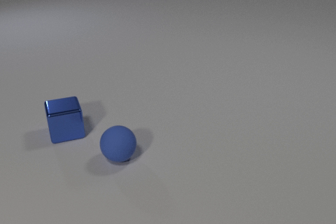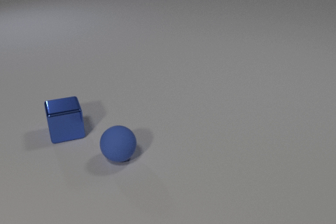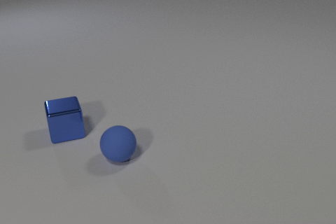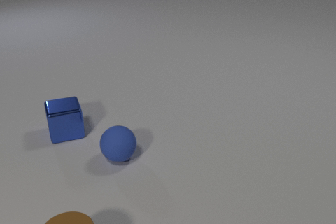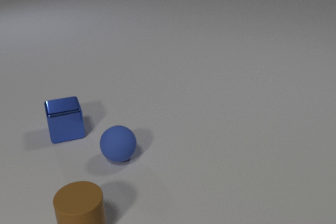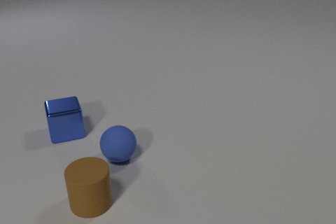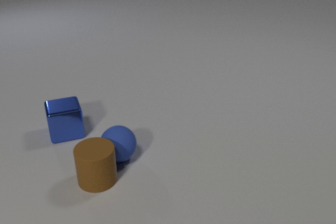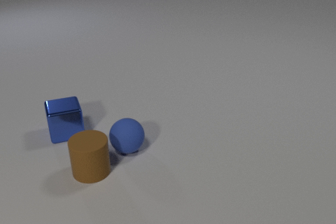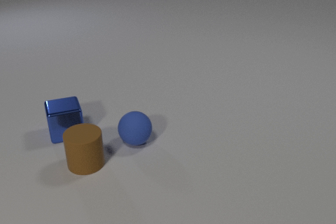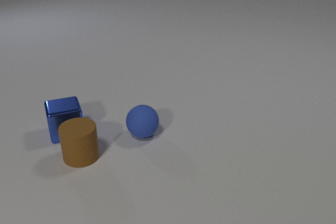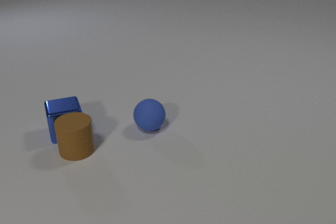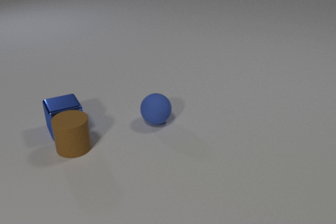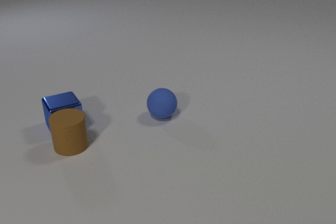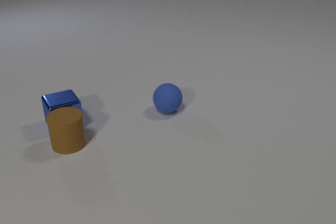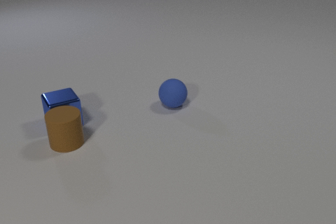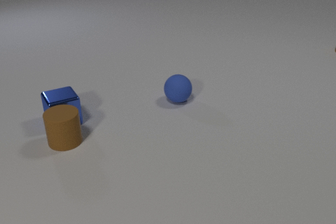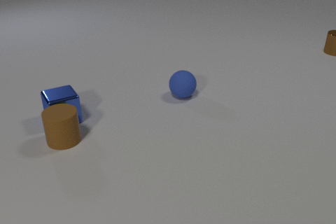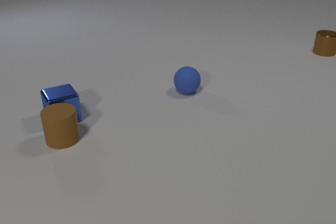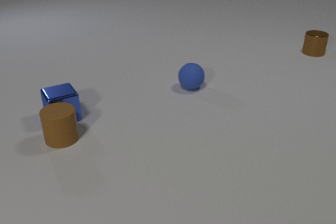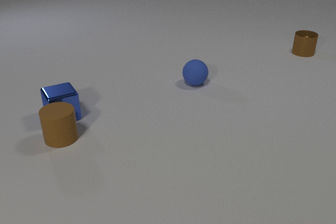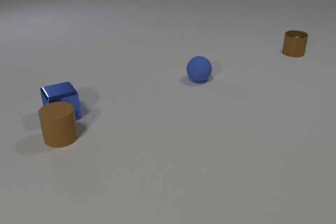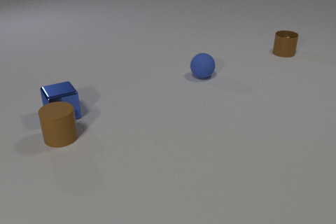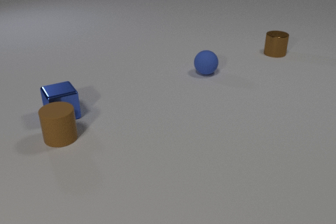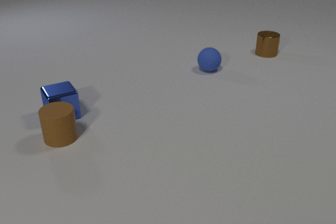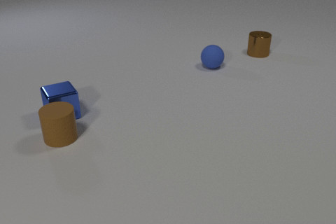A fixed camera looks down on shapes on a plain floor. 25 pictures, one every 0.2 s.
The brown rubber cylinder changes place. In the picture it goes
away from the camera.
The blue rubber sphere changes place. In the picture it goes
away from the camera.
0.0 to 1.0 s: The brown rubber cylinder comes in at the bottom edge, slides away from the camera.
1.0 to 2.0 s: The brown rubber cylinder slides away from the camera. The blue rubber sphere rolls away from the camera and to the right. The brown rubber cylinder and the blue rubber sphere collide. The brown rubber cylinder and the blue metal cube collide.
2.0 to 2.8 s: The brown rubber cylinder slides away from the camera and to the left. The blue rubber sphere rolls away from the camera and to the right. The blue metal cube slides away from the camera.
2.8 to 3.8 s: The brown rubber cylinder slides away from the camera. The blue rubber sphere rolls away from the camera and to the right. The brown metal cylinder comes in at the right edge, slides to the left and toward the camera. The blue metal cube slides away from the camera.
3.8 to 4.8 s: The blue rubber sphere rolls away from the camera. The brown metal cylinder slides to the left.
Are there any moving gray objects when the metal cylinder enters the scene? no.
How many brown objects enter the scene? 2.
How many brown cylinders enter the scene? 2.
